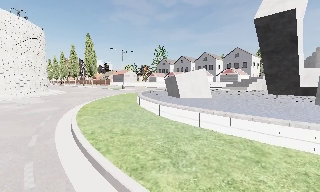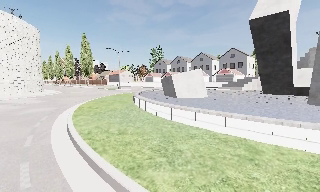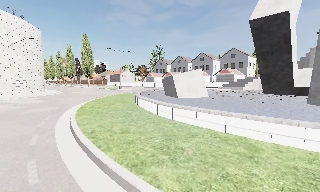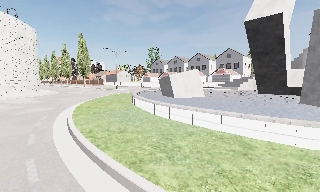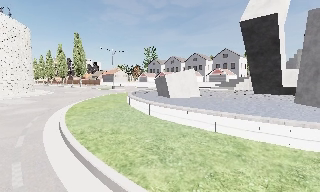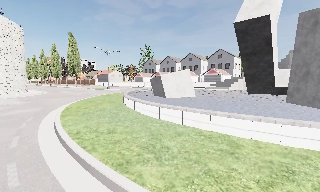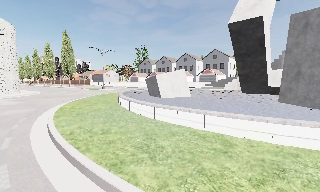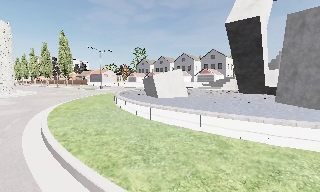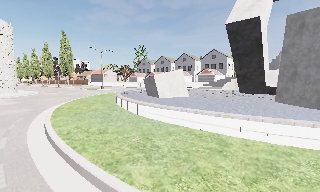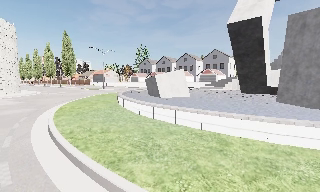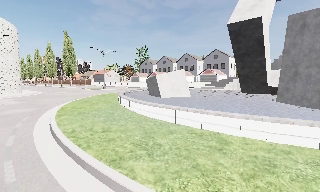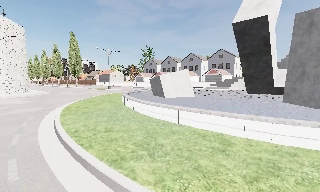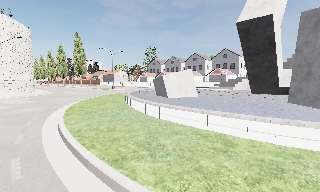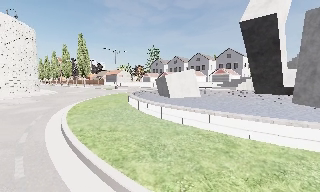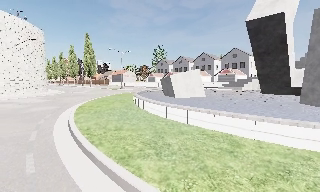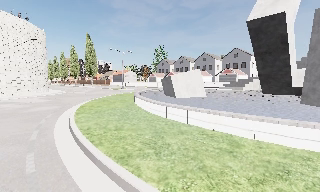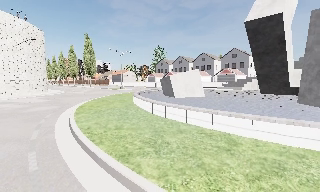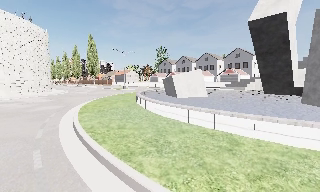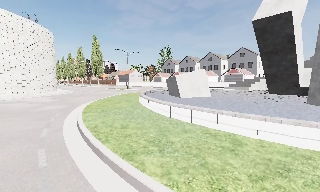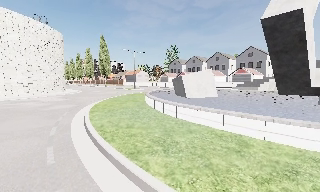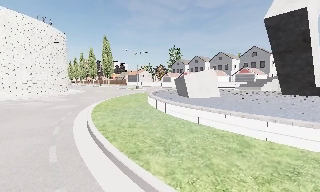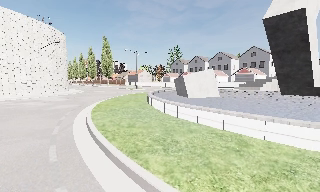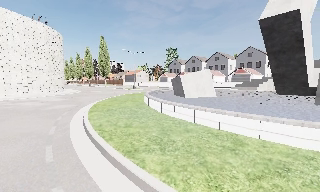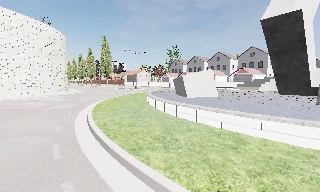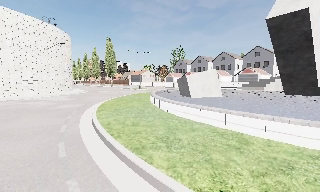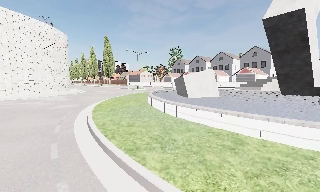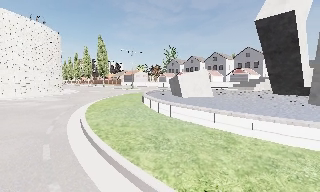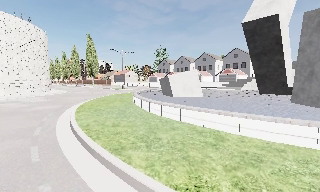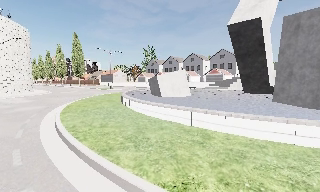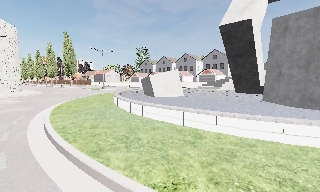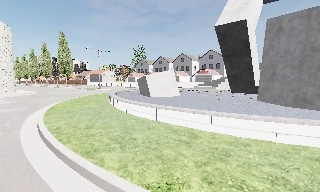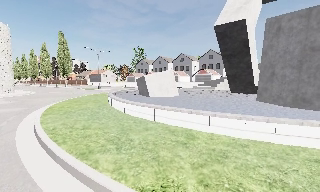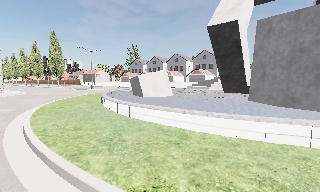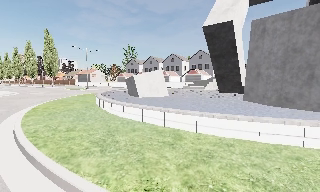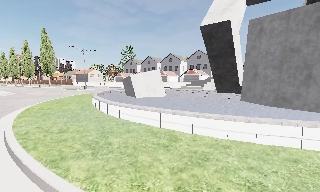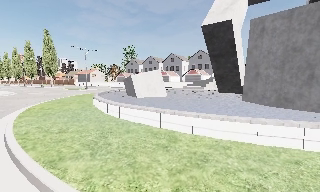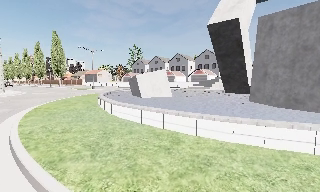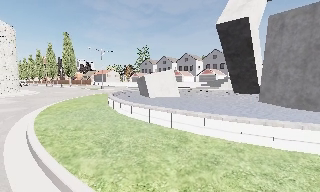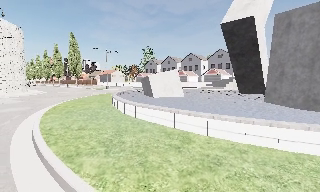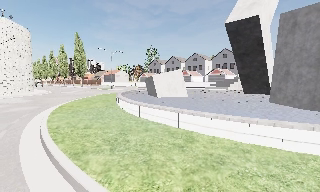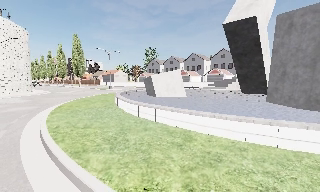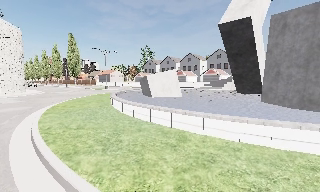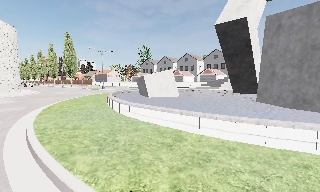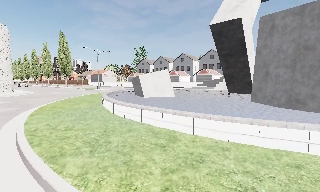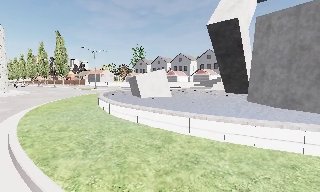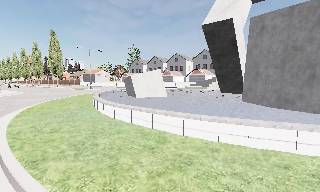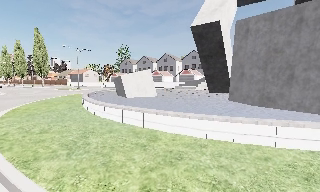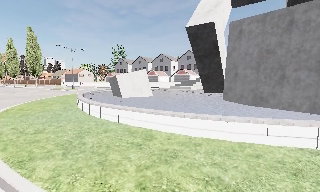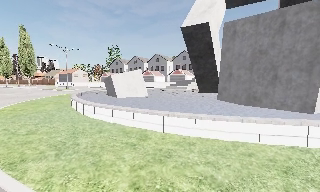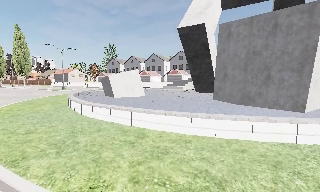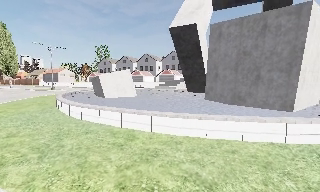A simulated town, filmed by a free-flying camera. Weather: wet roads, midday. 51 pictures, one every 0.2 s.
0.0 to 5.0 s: The camera travels backward and to its right, about 1 m, so what stands in front gets smaller.
5.0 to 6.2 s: The camera pans to its right, which is clockwise from overhead, by about 15 degrees.
6.2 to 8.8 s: The camera travels to its right, about 0.5 m, so close, fixed things drift to the left.
8.8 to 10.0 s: The scene slides to the left, as the camera pans about 10 degrees to its right.
The film runs forward here.
